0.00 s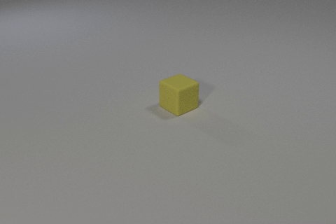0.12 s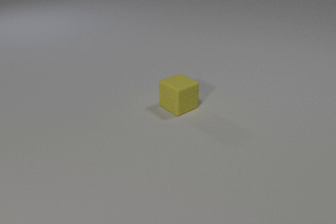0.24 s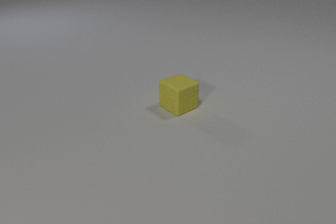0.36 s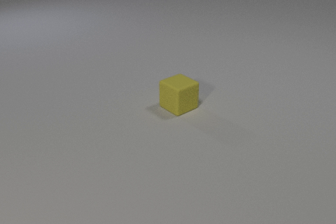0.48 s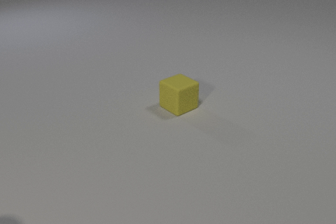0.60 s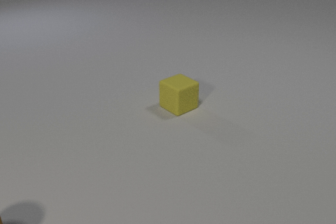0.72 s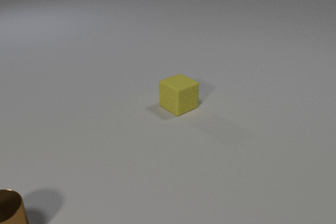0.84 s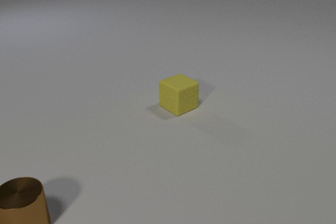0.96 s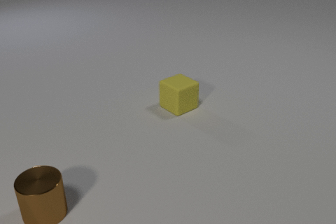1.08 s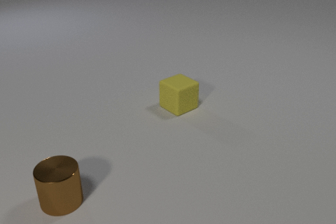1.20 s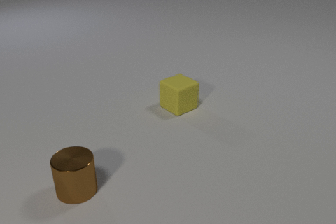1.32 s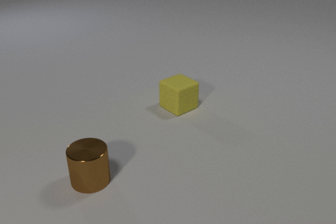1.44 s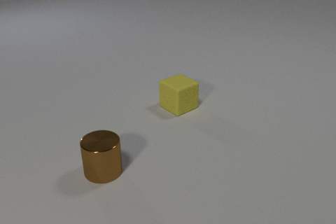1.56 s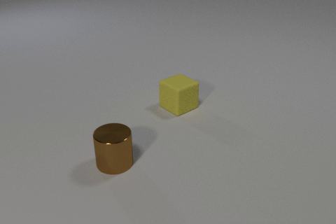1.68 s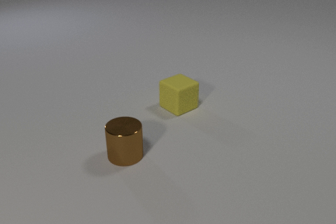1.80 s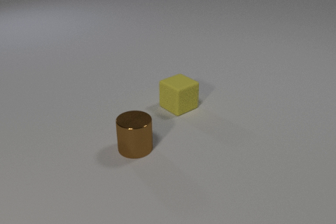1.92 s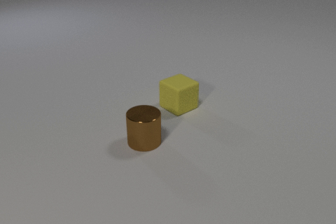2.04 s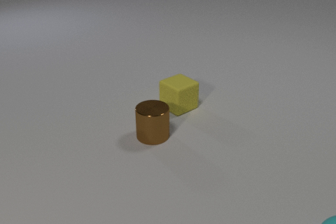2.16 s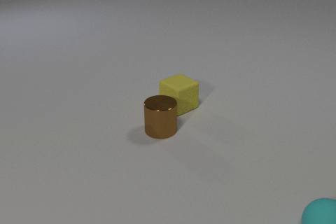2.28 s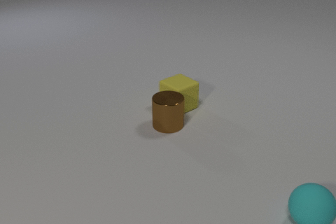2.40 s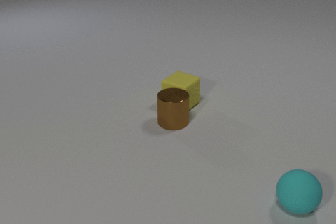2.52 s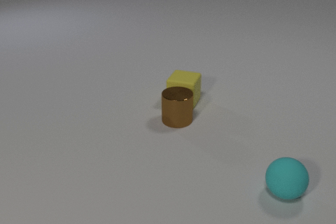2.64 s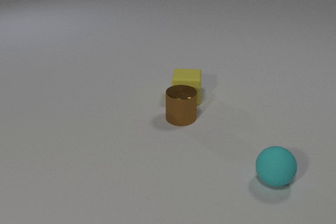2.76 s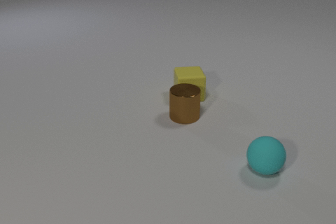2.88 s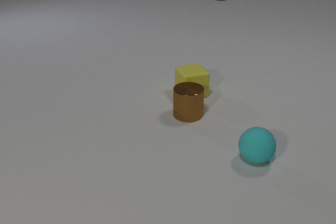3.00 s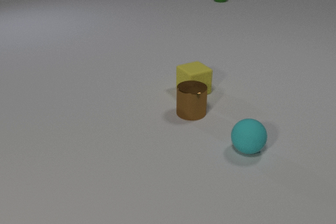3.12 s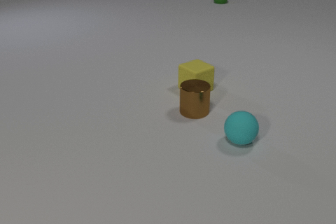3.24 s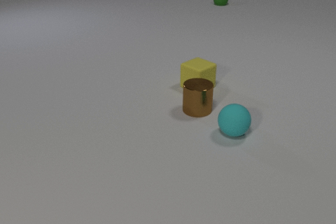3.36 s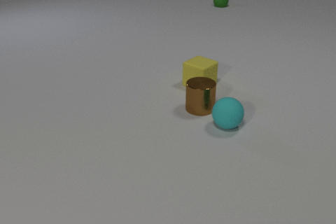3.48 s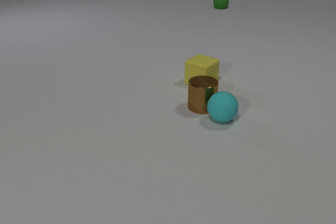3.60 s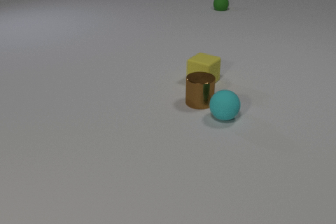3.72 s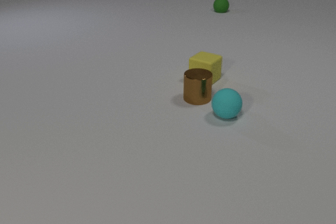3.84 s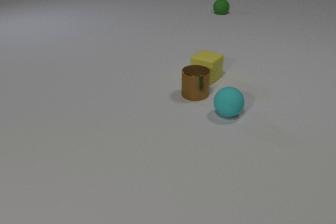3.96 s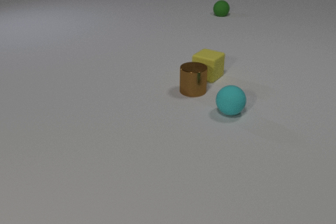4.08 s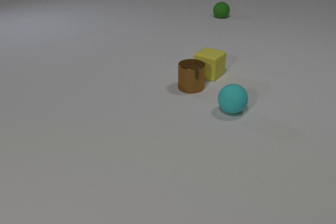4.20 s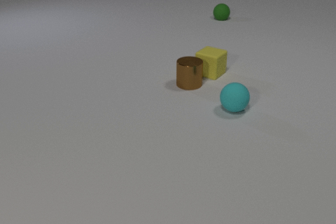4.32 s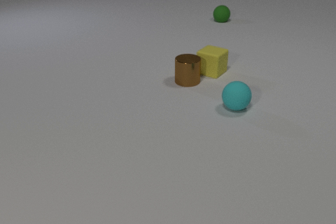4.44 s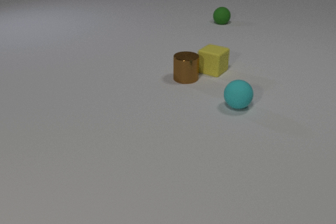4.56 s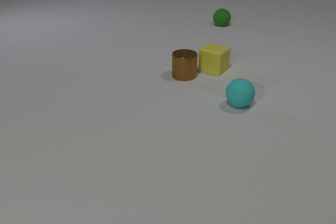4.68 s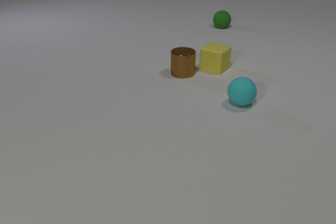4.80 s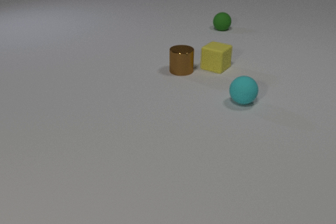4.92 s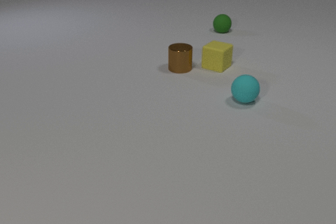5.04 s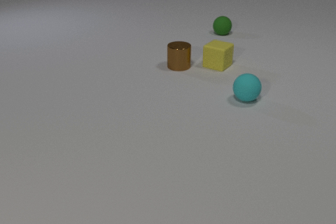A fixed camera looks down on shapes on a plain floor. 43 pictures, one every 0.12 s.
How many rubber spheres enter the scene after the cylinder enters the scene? 2.
What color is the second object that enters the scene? cyan.
What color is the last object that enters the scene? green.
0.00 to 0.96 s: The brown metal cylinder comes in at the bottom edge, slides to the right and away from the camera.
0.96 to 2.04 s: The brown metal cylinder slides to the right and away from the camera. The cyan rubber sphere comes in at the bottom edge.
2.04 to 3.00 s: The brown metal cylinder slides away from the camera and to the right. The yellow rubber cube slides away from the camera and to the right, spins so that its near face slides to the right, counterclockwise seen from above. The cyan rubber sphere rolls away from the camera and to the left. The green rubber sphere comes in at the top edge, rolls toward the camera. The brown metal cylinder and the yellow rubber cube collide.
3.00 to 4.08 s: The brown metal cylinder slides away from the camera. The yellow rubber cube slides away from the camera, spins counterclockwise seen from above by about 30 degrees, its near face sliding to the right. The cyan rubber sphere rolls away from the camera. The green rubber sphere rolls toward the camera. The brown metal cylinder and the cyan rubber sphere collide.
4.08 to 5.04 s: The brown metal cylinder slides away from the camera. The yellow rubber cube slides away from the camera. The cyan rubber sphere rolls away from the camera and to the right. The green rubber sphere rolls toward the camera.
